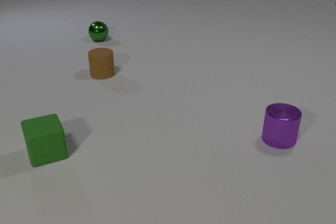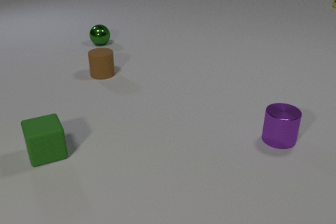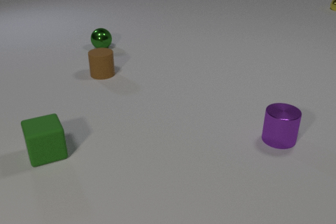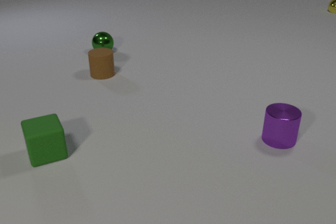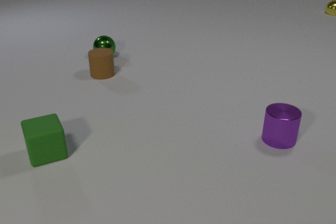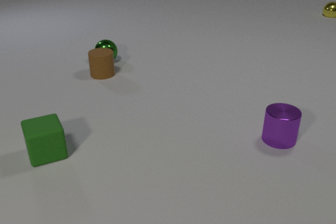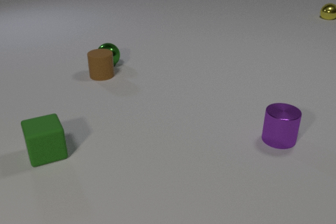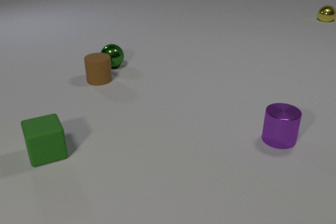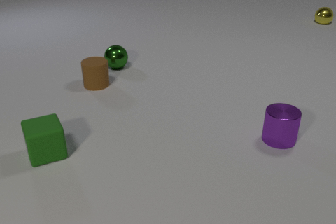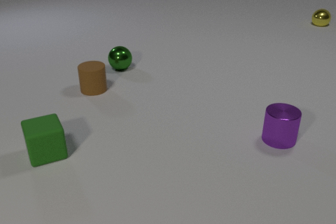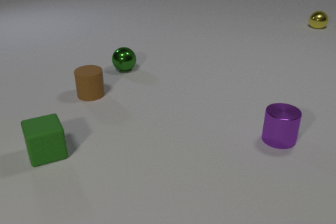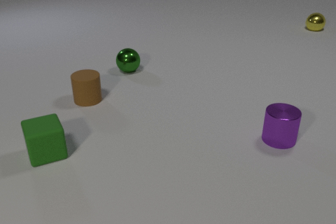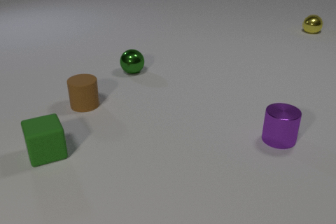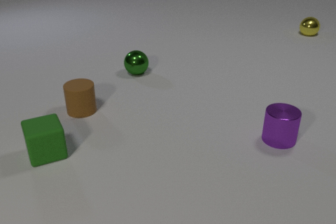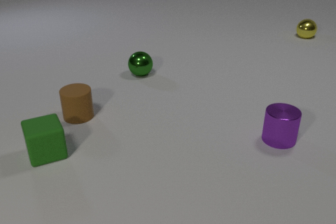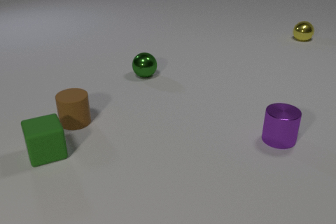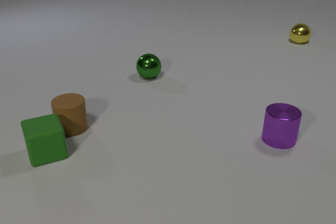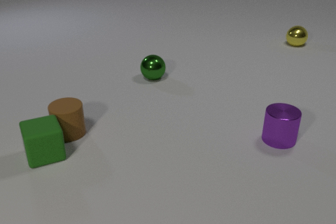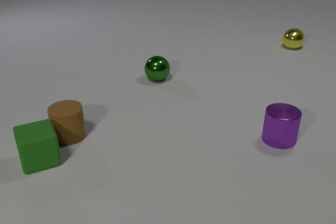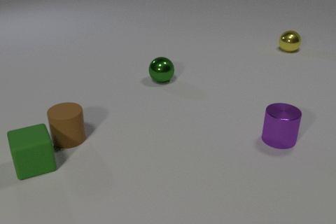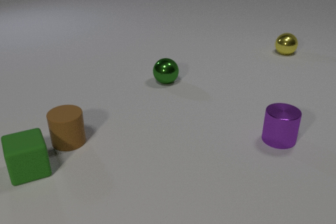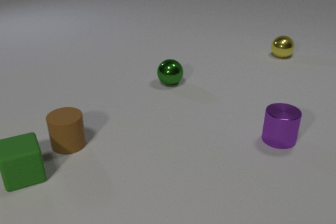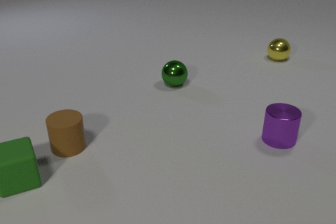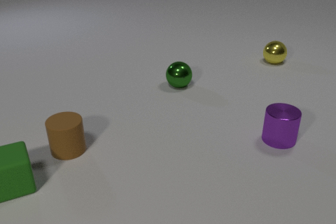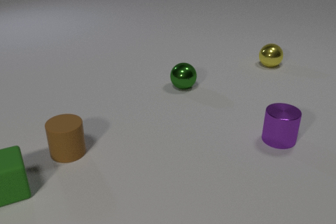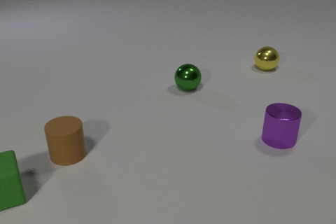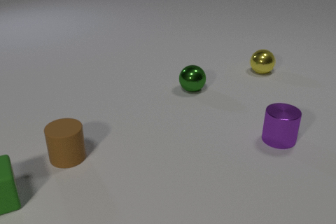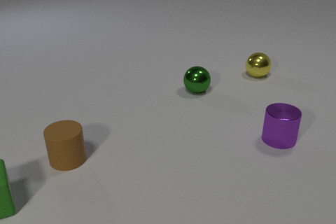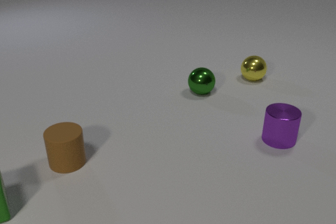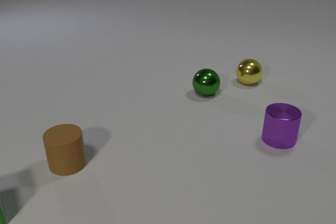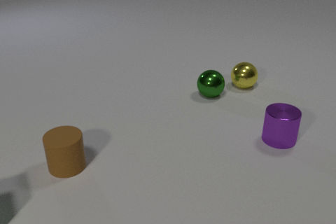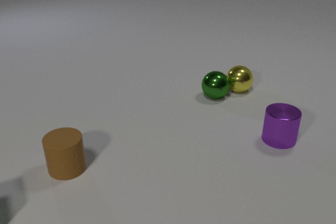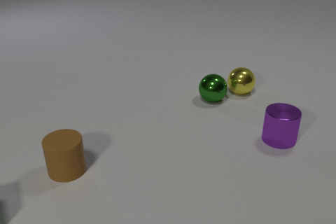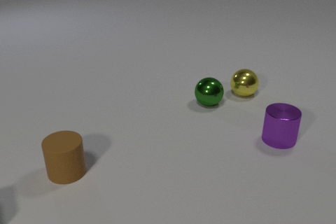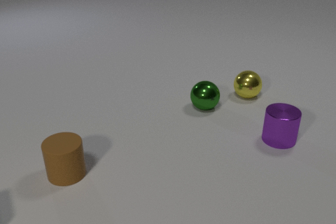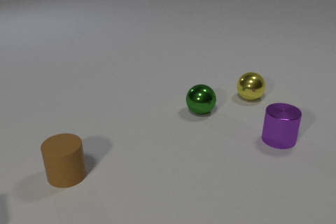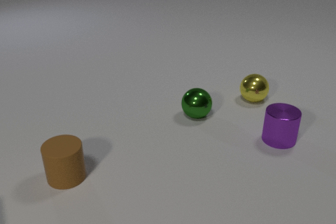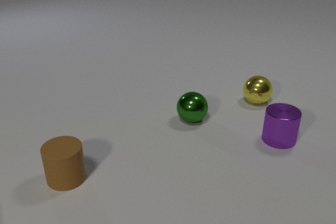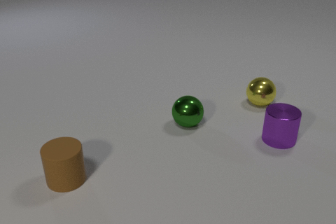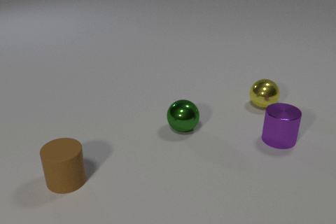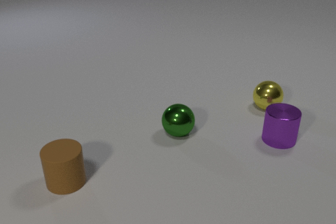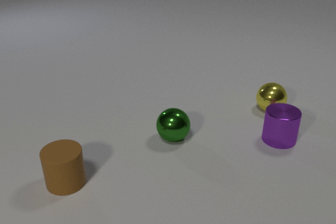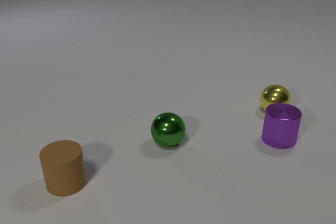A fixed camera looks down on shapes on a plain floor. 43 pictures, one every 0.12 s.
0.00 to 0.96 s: The green metal sphere rolls toward the camera. The brown rubber cylinder slides toward the camera. The yellow metal sphere rolls toward the camera. The green metal sphere and the brown rubber cylinder collide.
0.96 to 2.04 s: The green metal sphere rolls to the right and toward the camera. The brown rubber cylinder slides toward the camera. The yellow metal sphere rolls toward the camera. The brown rubber cylinder and the green rubber cube collide.
2.04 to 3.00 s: The green metal sphere rolls to the right and toward the camera. The brown rubber cylinder slides toward the camera. The yellow metal sphere rolls toward the camera. The green rubber cube slides toward the camera and to the left.
3.00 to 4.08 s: The green metal sphere rolls toward the camera and to the right. The brown rubber cylinder slides toward the camera. The yellow metal sphere rolls toward the camera. The green rubber cube slides toward the camera and to the left, leaves at the left edge. The green metal sphere and the yellow metal sphere collide.
4.08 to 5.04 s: The green metal sphere rolls toward the camera and to the left. The brown rubber cylinder slides toward the camera. The yellow metal sphere rolls to the right and toward the camera.
How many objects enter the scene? 0.
What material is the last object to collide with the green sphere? metal.
How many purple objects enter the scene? 0.
